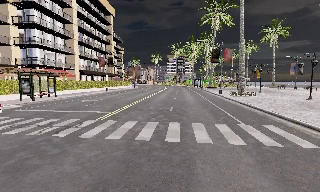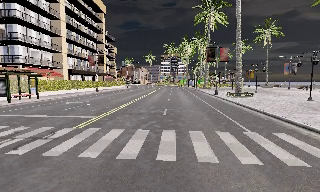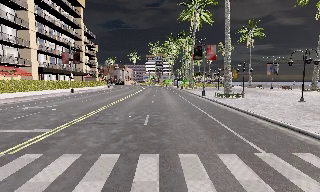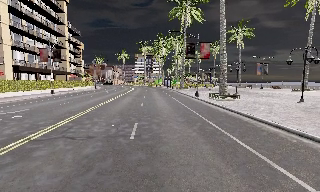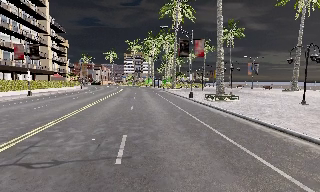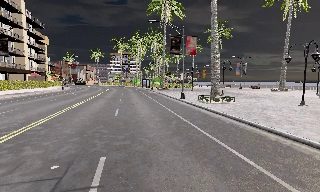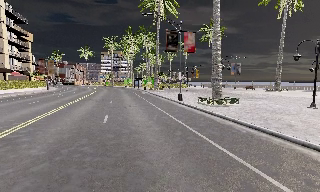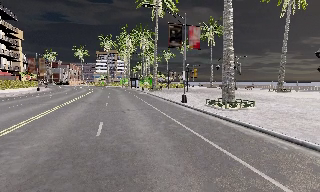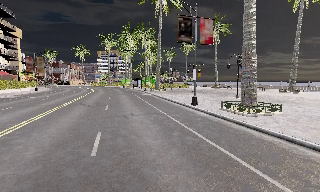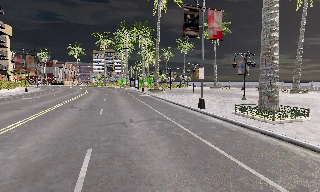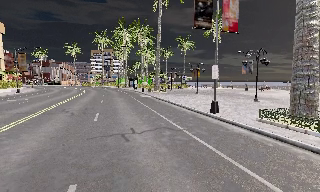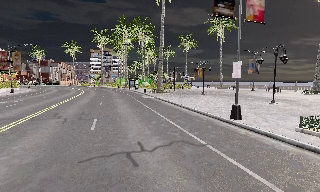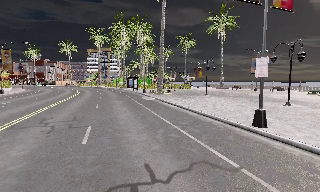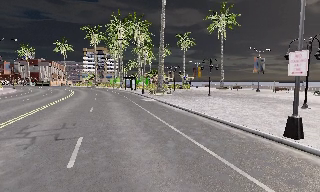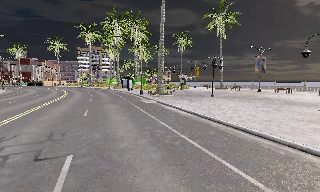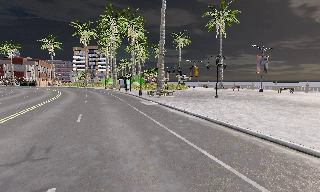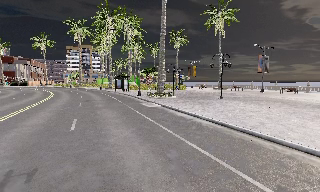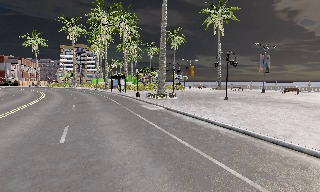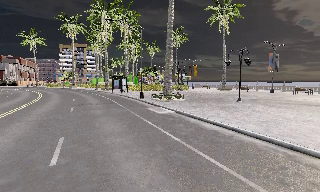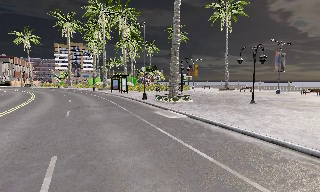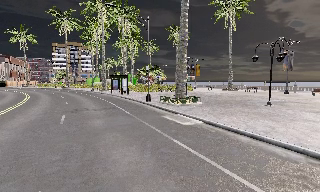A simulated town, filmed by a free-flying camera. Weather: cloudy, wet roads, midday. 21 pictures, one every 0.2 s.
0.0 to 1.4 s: The camera pans to its right, which is clockwise from overhead, by about 25 degrees. It travels forward, about 12 m, so what stands in front looms larger.
1.4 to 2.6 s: The camera travels forward, about 9 m, so what stands in front looms larger.
2.6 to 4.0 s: The camera travels forward and to its left, about 10 m, so what stands in front looms larger.
The film runs forward here.
